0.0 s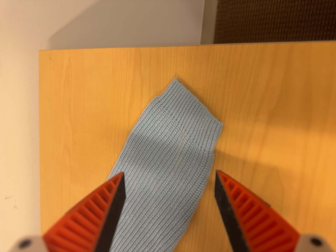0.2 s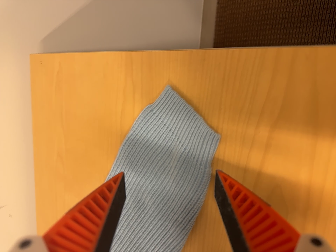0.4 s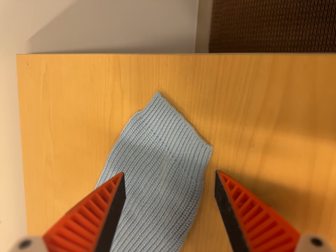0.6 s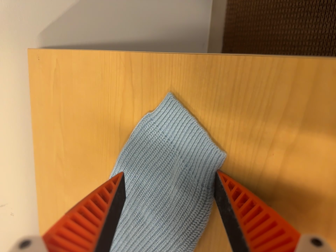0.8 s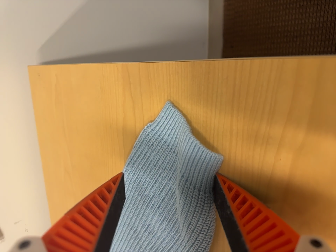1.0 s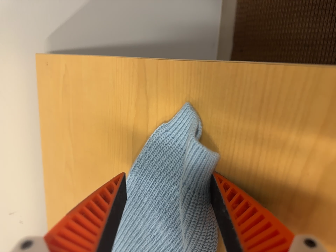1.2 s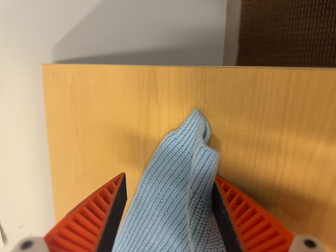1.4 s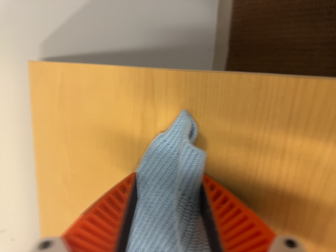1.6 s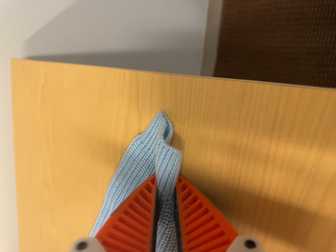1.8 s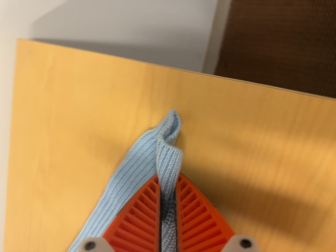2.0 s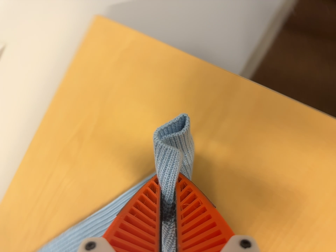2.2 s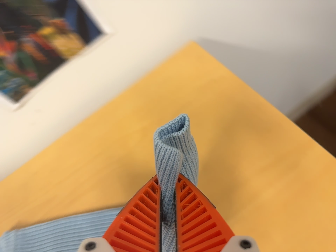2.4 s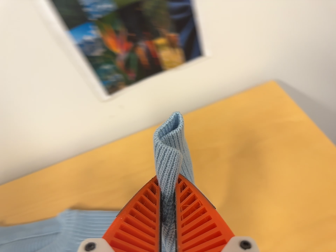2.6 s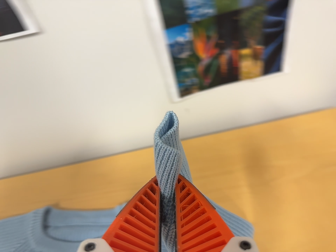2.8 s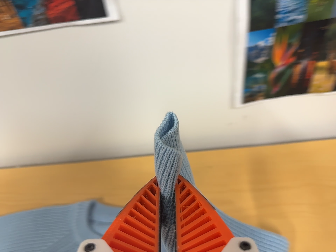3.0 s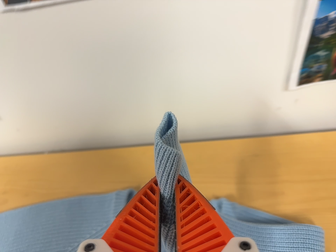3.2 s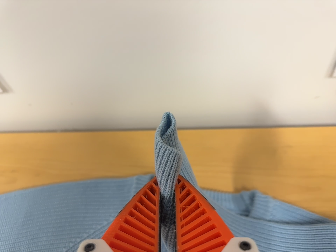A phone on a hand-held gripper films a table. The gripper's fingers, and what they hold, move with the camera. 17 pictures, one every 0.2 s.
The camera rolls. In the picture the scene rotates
clockwise.
0.0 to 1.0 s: The camera travels forward and toward the top of its view, about 8 cm, so what stands in front looms larger.
1.0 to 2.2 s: The camera pans to its right by about 15 degrees. It travels to its left, about 24 cm. Its aim tips toward the top of its view by about 15 degrees, and the scene shifts downward. It rolls about its line of sight by about 50 degrees, and the scene rotates clockwise.
2.2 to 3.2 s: The camera swings to its left by about 10 degrees, and the scene slides to the right. It travels to its left, about 40 cm, so close, fixed things drift to the right. It rolls about its line of sight by about 35 degrees, and the scene rotates clockwise.
The film runs forward here.
